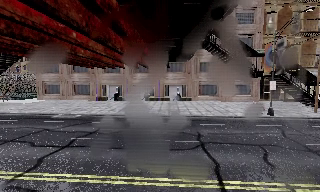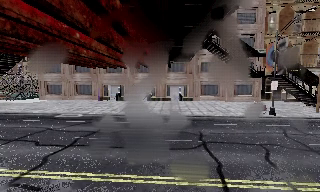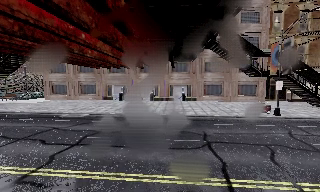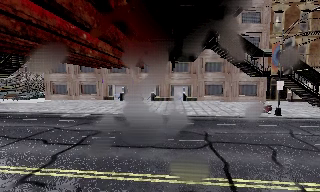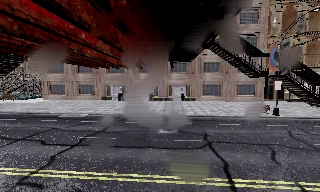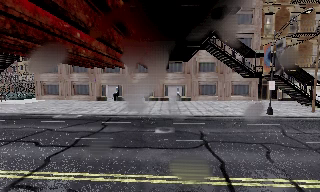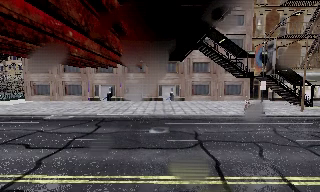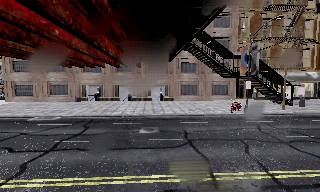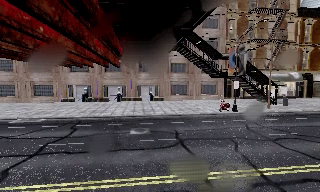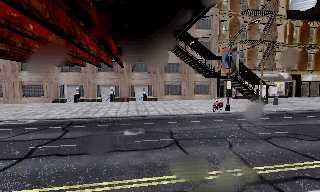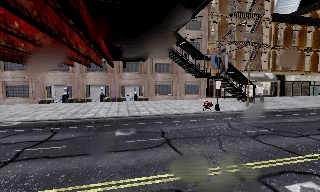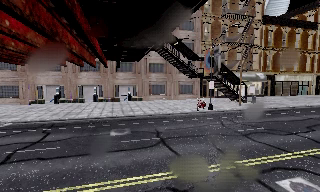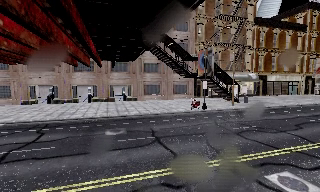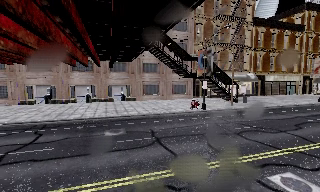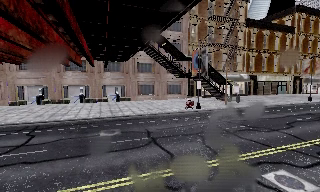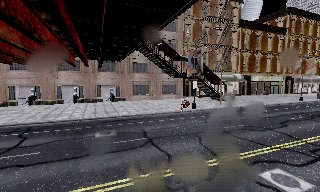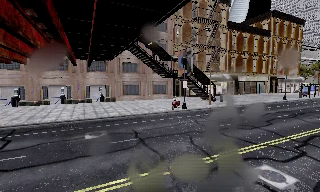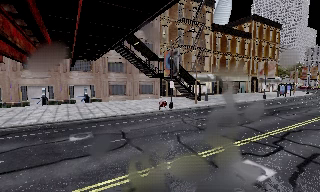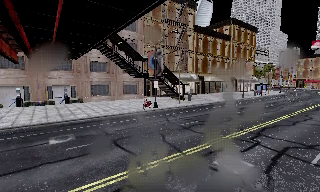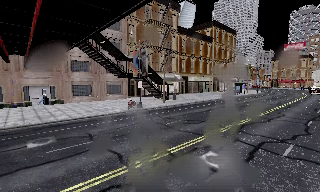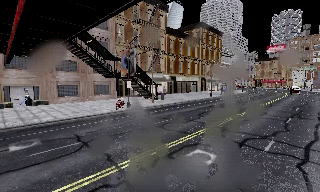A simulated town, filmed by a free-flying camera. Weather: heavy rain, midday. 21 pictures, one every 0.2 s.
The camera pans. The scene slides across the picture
to the left.
The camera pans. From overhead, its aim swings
clockwise.
0.0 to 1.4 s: The camera shifts only a little, or ends up much as it began.
1.4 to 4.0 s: The scene slides to the left, as the camera pans about 40 degrees to its right. It travels to its left, about 1 m.
The film runs backward here.
